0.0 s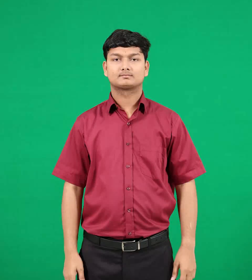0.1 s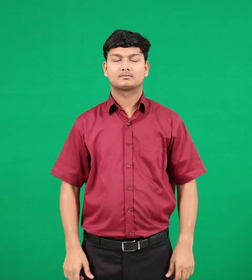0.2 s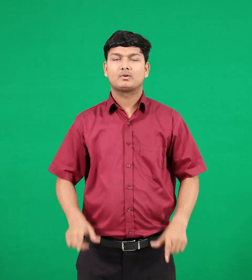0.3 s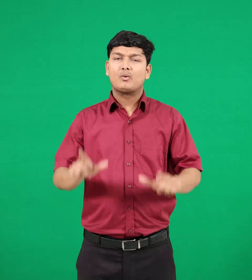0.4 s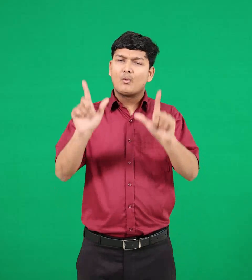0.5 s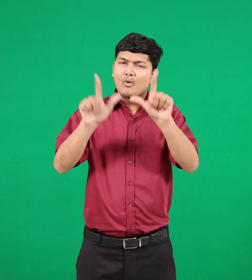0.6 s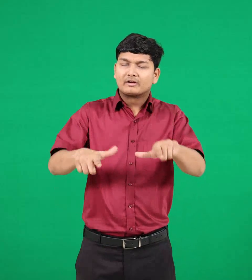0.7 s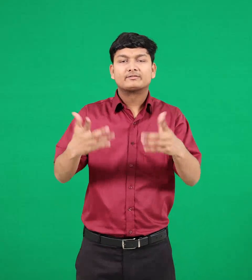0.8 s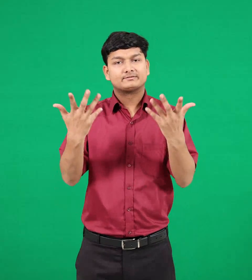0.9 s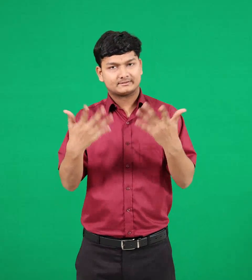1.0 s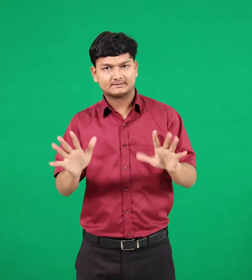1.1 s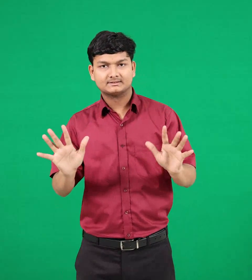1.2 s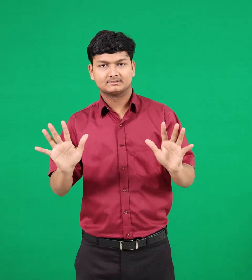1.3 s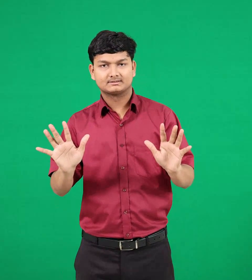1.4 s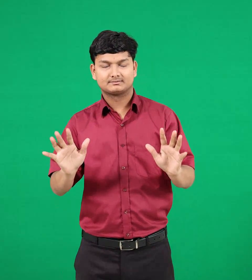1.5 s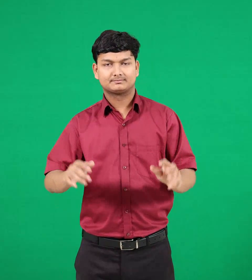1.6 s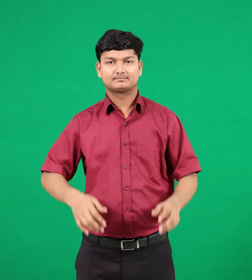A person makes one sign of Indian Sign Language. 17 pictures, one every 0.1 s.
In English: lost hold
